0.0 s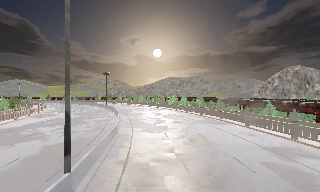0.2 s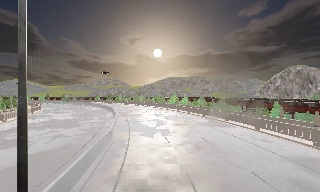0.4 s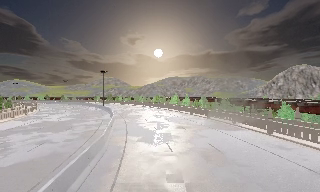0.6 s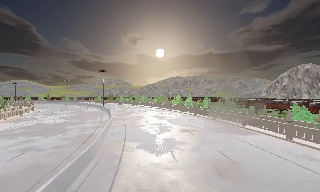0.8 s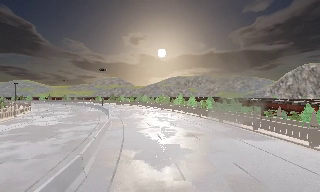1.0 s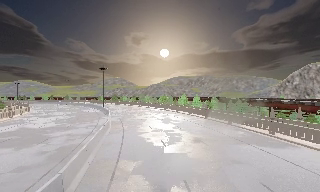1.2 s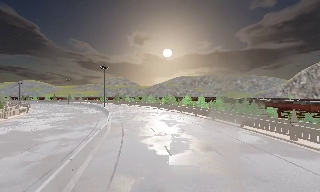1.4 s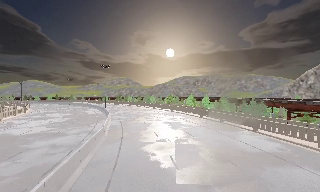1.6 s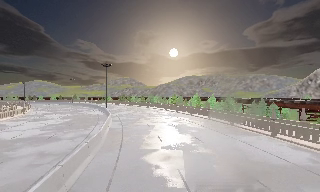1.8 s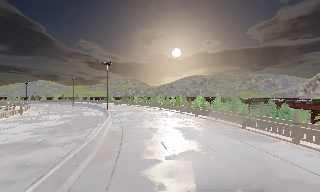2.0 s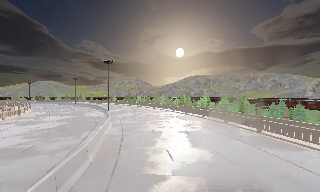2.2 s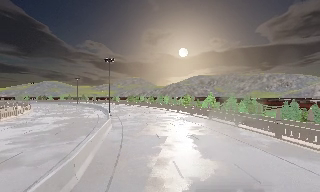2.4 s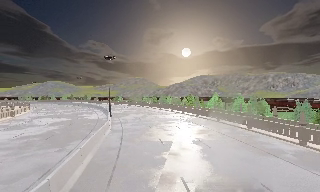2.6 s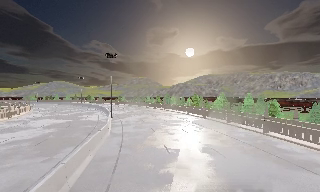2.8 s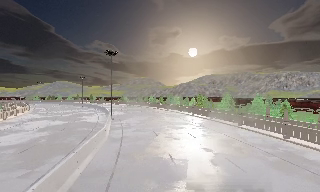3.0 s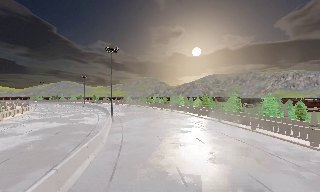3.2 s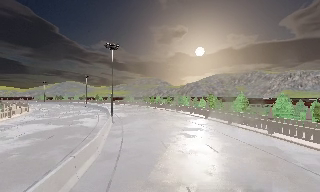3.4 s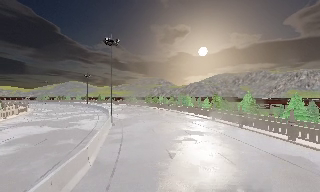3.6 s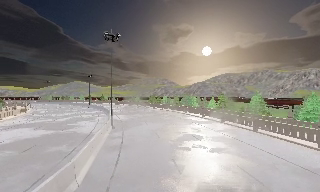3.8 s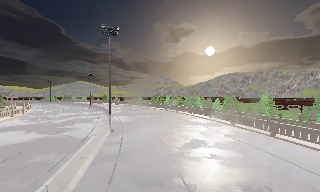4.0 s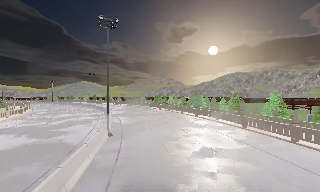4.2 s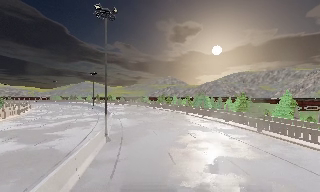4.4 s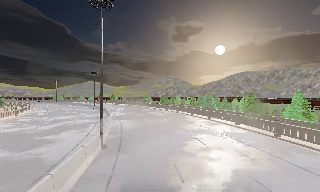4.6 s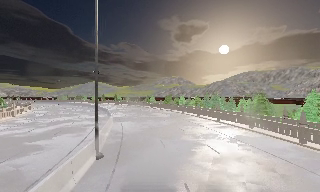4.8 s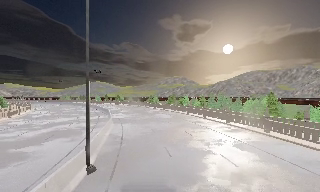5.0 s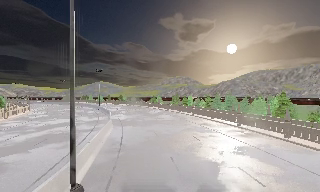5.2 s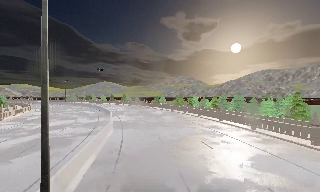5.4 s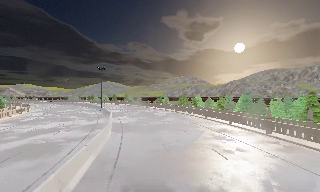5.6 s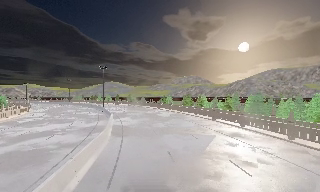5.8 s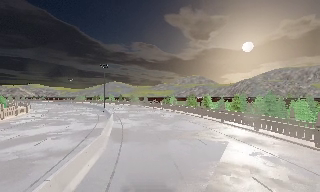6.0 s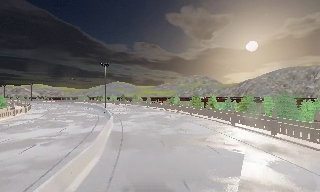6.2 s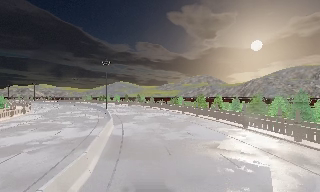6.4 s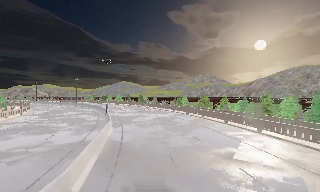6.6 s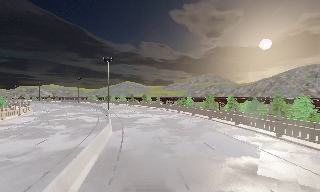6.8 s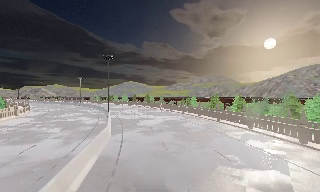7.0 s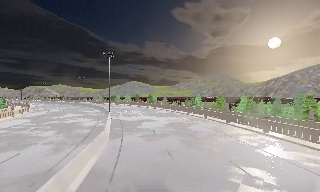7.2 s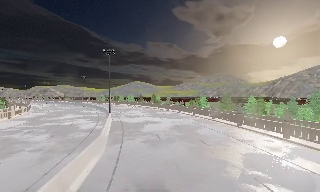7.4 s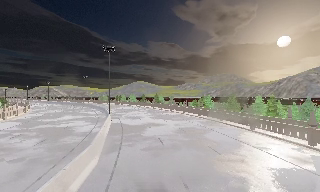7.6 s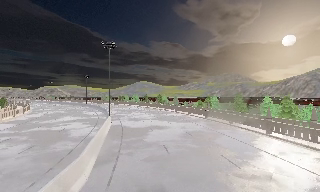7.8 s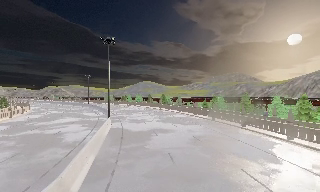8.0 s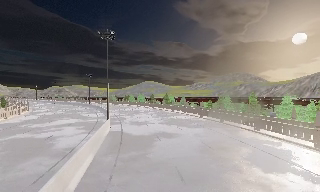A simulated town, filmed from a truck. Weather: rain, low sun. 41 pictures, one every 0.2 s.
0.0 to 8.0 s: The camera swings to its left by about 40 degrees, and the scene slides to the right. It travels forward, about 80 m.
The film runs forward here.
